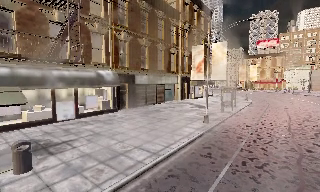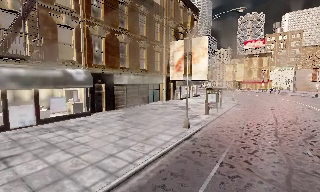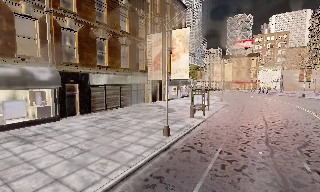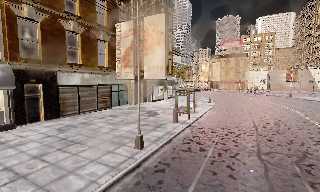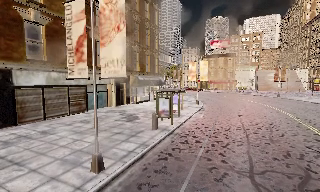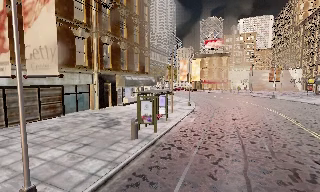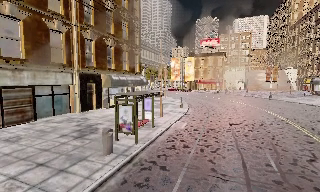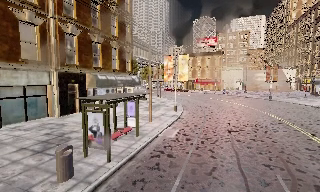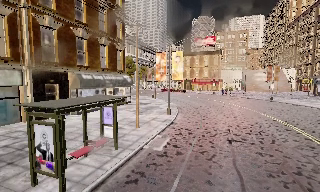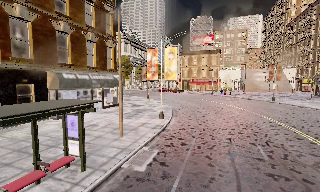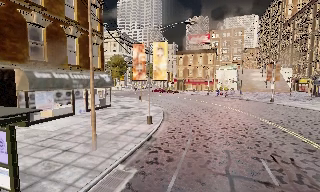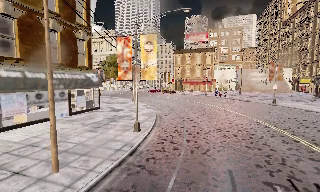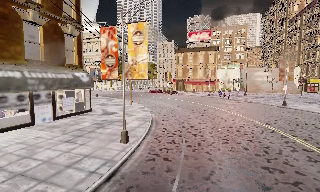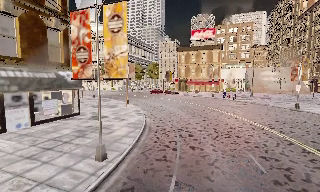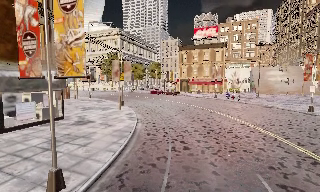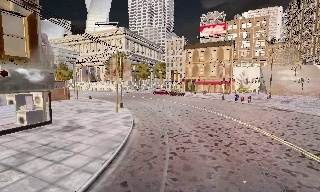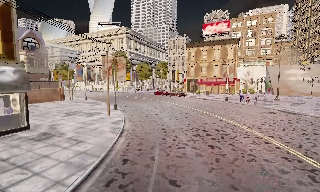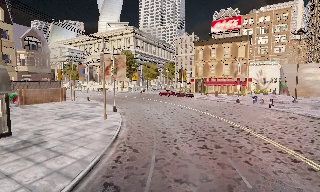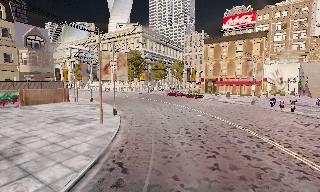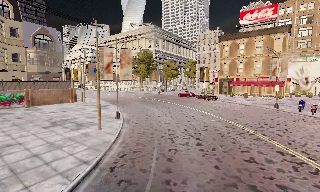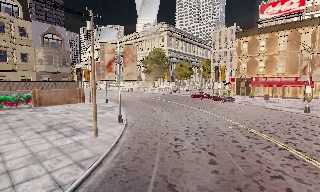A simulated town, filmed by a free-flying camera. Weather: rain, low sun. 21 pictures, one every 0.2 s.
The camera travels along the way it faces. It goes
forward.
0.0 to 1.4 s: The scene slides to the left, as the camera pans about 15 degrees to its right. It travels forward and to its right, about 15 m, so what stands in front looms larger.
1.4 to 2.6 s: The camera travels forward, about 13 m, so what stands in front looms larger.
2.6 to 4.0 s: The camera pans to its left, which is counterclockwise from overhead, by about 20 degrees. It travels forward, about 14 m, so what stands in front looms larger.
The film runs backward here.
